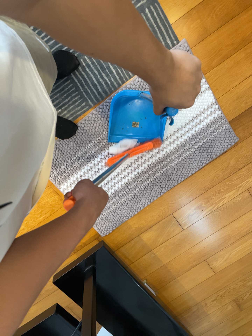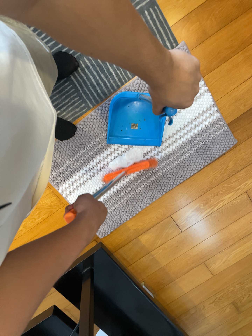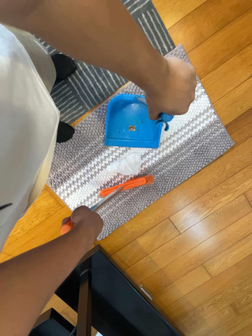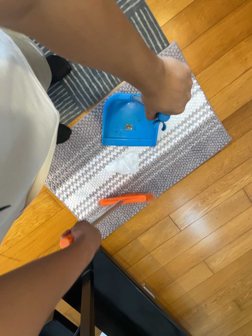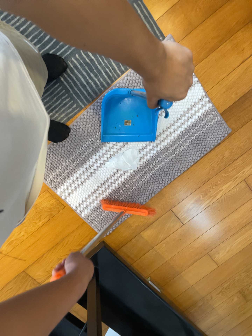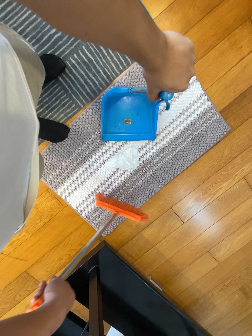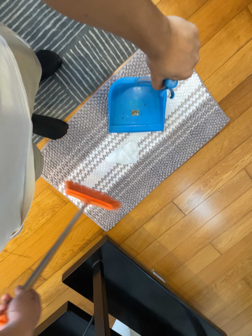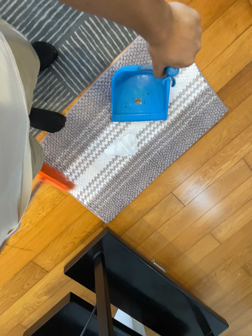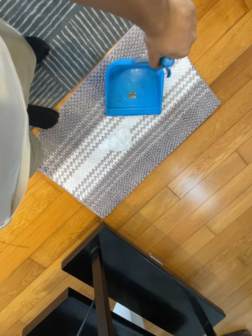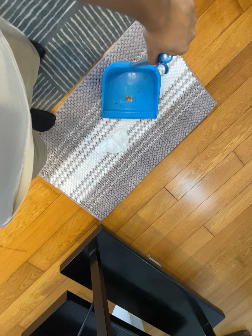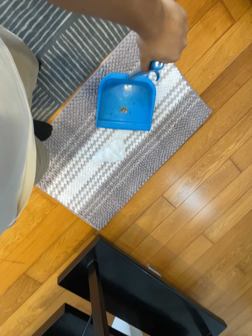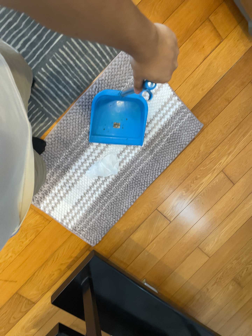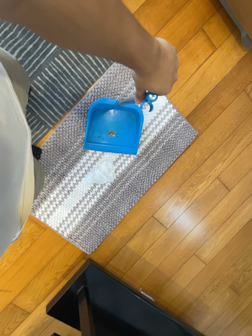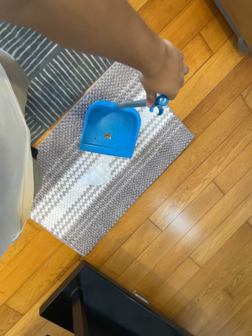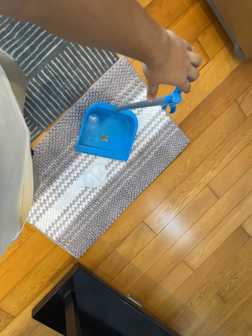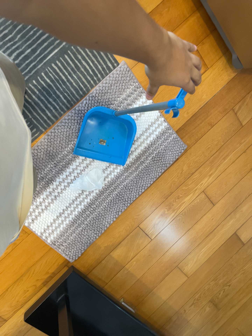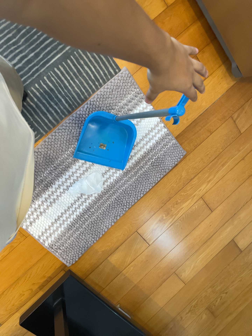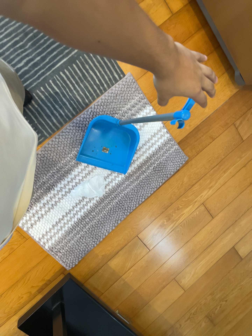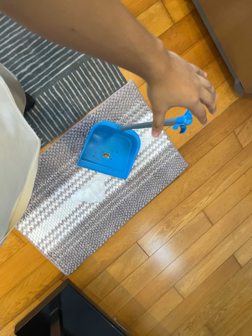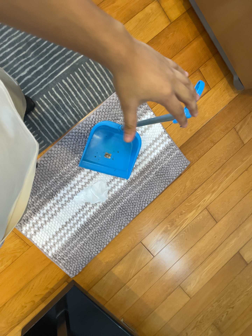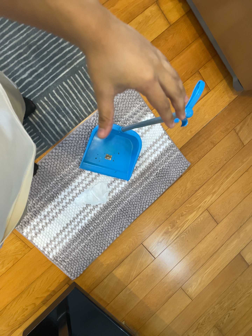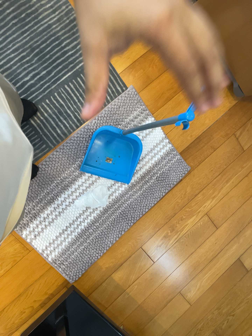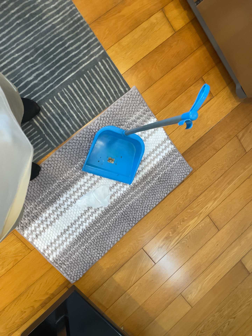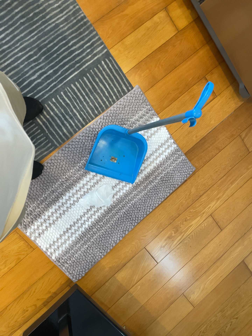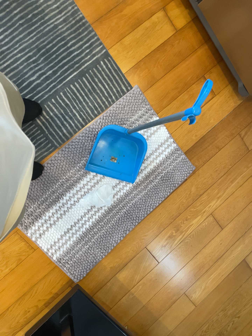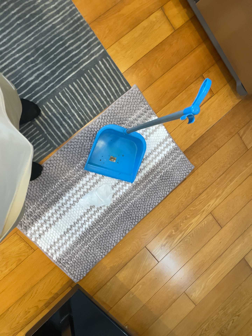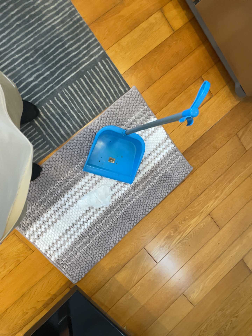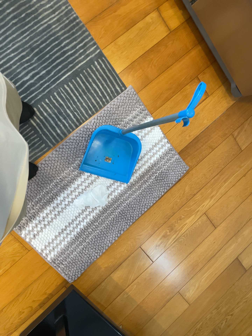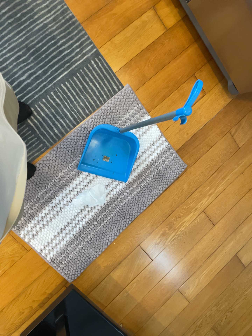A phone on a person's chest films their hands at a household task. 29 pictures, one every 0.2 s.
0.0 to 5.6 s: The camera travels toward the bottom of its view and backward, about 10 cm. Its aim tips toward the top of its view by about 10 degrees.
The film runs backward here.
